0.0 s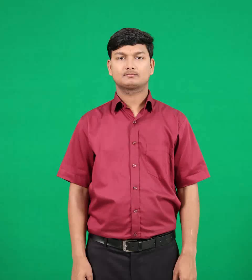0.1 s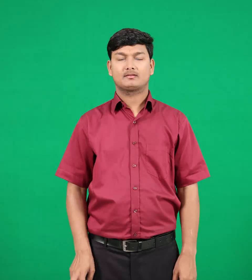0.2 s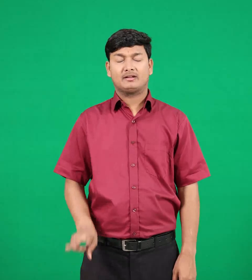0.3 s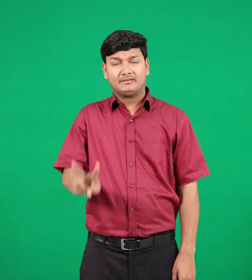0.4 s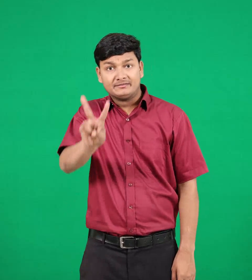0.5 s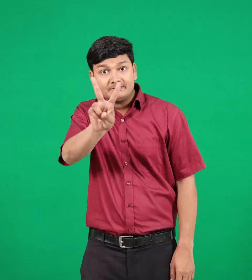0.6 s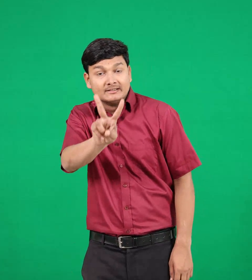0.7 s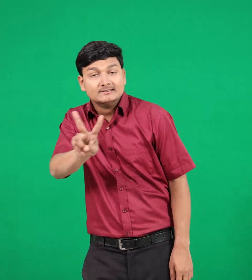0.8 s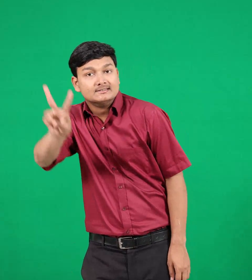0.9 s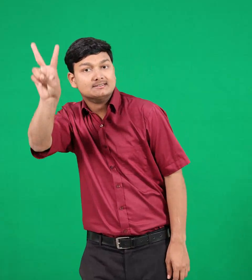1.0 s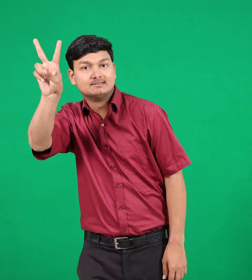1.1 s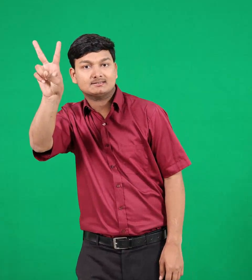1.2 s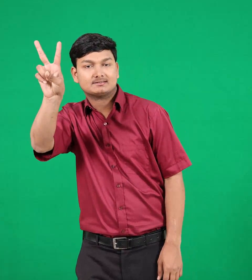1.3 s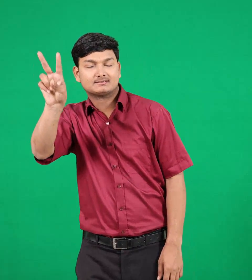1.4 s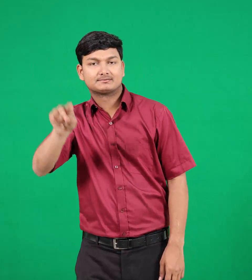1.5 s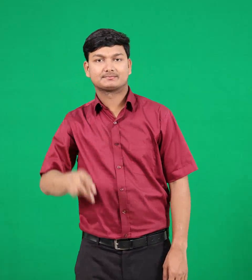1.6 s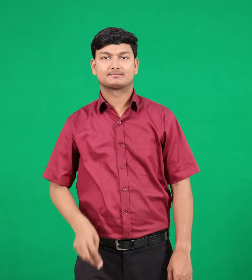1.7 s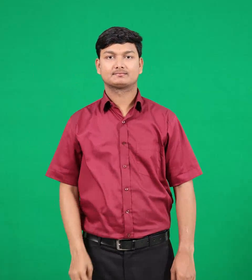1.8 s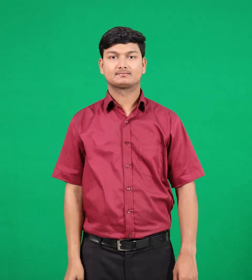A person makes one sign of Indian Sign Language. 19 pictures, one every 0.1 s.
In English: value
